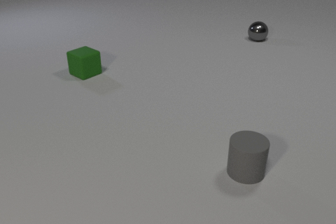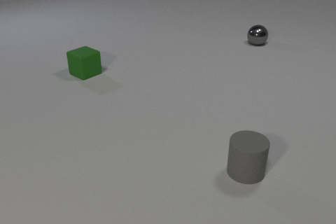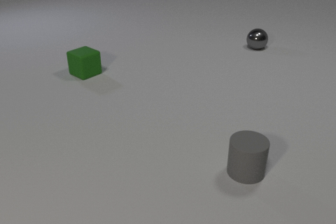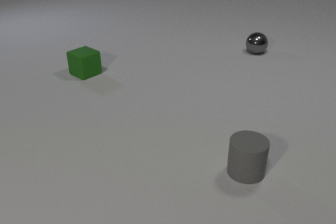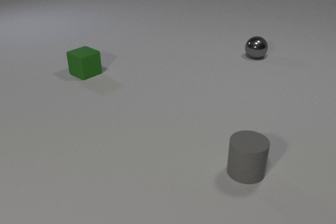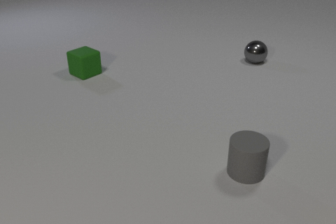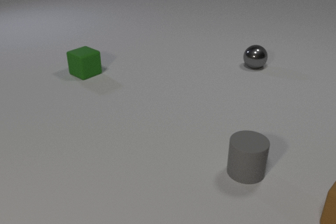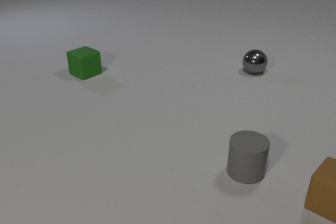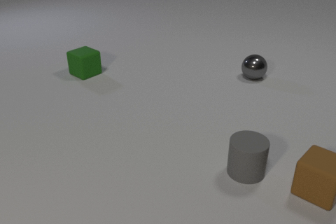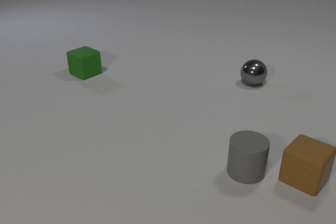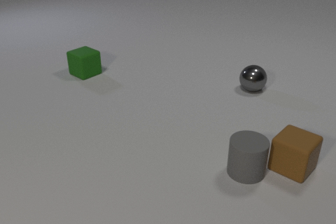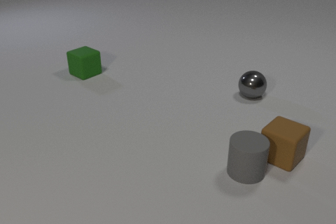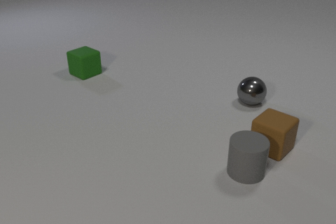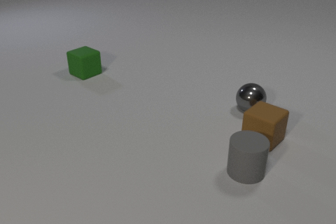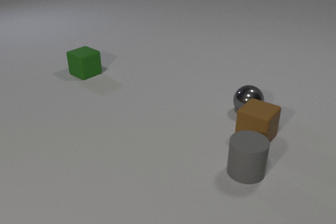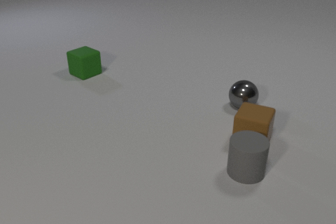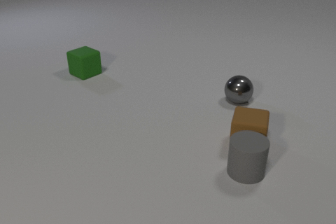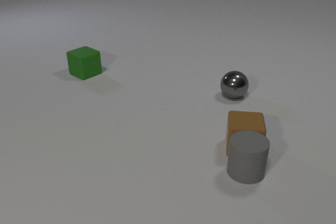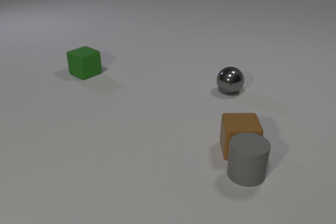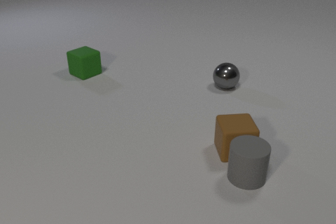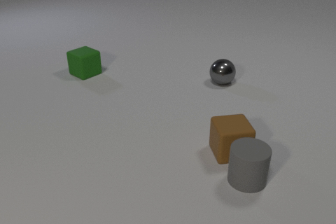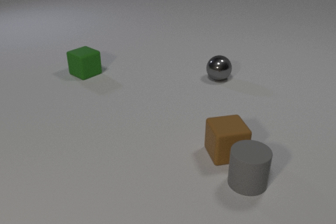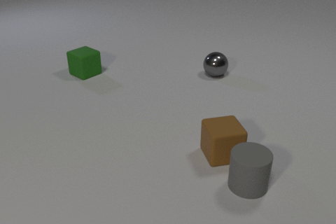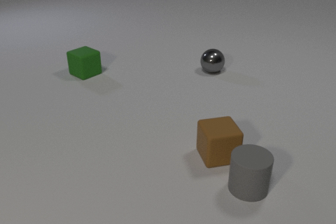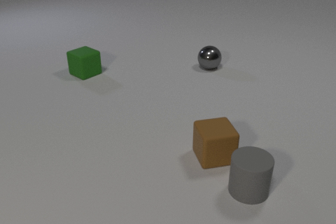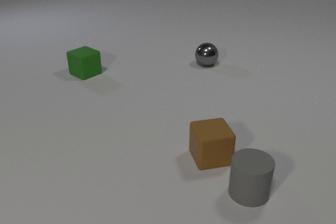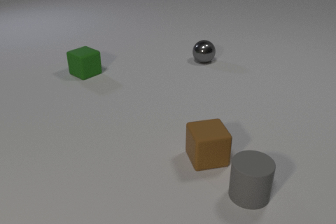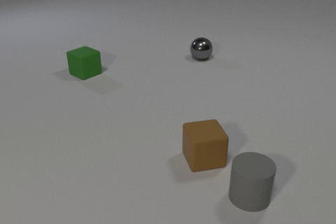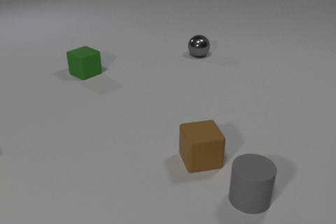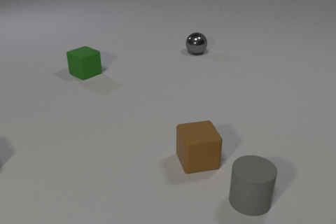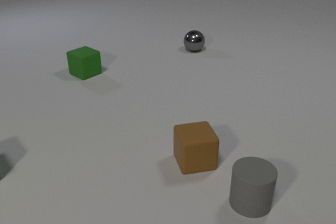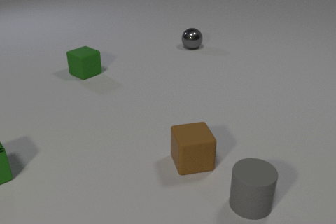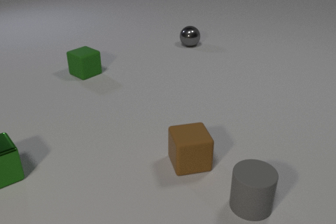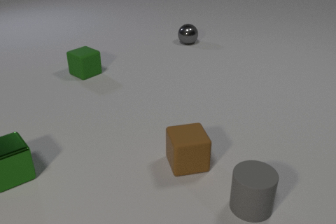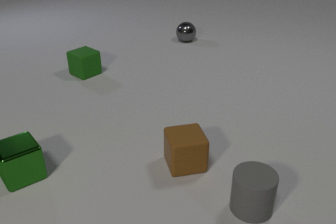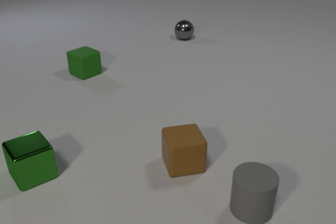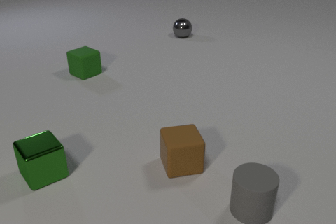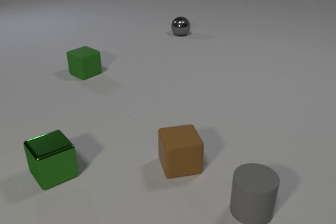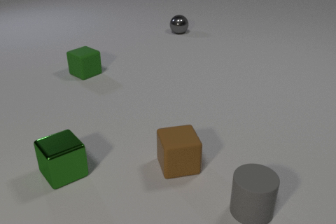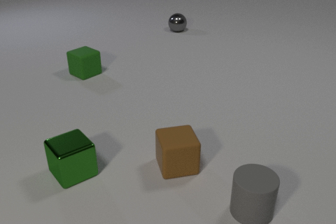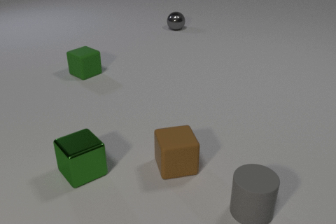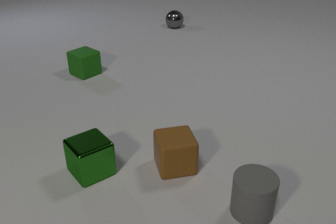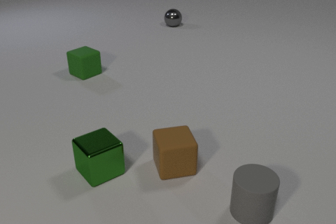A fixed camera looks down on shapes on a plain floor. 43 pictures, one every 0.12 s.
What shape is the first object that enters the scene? cube.
What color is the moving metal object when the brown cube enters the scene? gray.
How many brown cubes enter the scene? 1.
0.00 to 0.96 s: The brown rubber cube comes in at the right edge, slides to the left and away from the camera. The gray metal sphere rolls toward the camera.
0.96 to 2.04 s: The brown rubber cube slides to the left and away from the camera, spins so that its near face slides to the right, counterclockwise seen from above. The gray metal sphere rolls toward the camera. The brown rubber cube and the gray metal sphere collide.
2.04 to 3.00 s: The brown rubber cube slides to the left and toward the camera, spins so that its near face slides to the right, counterclockwise seen from above. The gray metal sphere rolls away from the camera. The gray rubber cylinder slides toward the camera. The brown rubber cube and the gray rubber cylinder collide.
3.00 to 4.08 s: The brown rubber cube slides to the left and toward the camera. The gray metal sphere rolls away from the camera. The gray rubber cylinder slides toward the camera. The green metal cube comes in at the left edge, slides to the right.
4.08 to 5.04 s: The brown rubber cube slides to the left. The gray metal sphere rolls away from the camera. The green metal cube slides to the right.
